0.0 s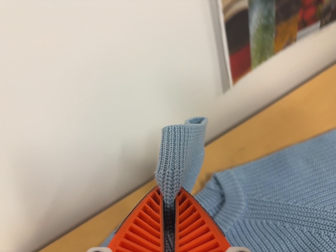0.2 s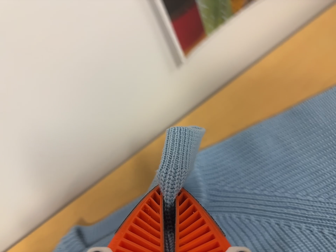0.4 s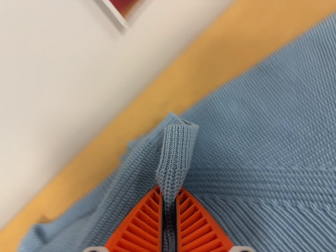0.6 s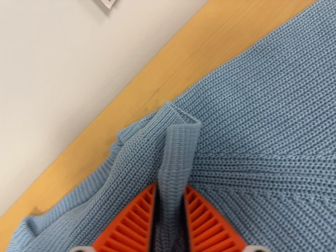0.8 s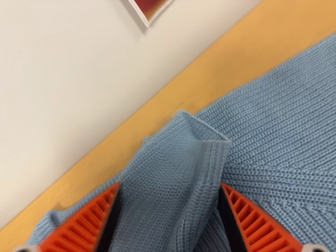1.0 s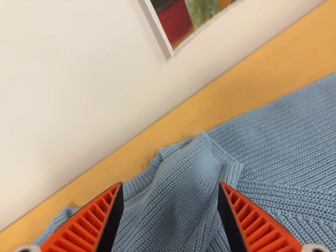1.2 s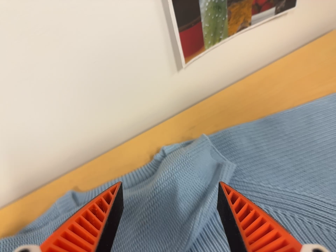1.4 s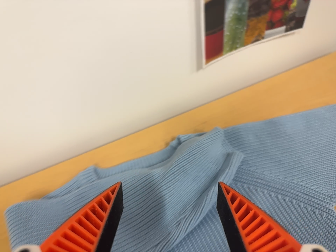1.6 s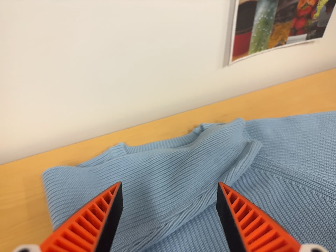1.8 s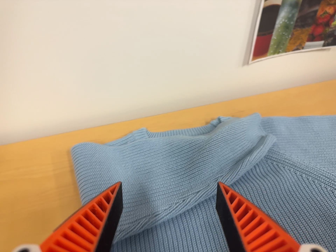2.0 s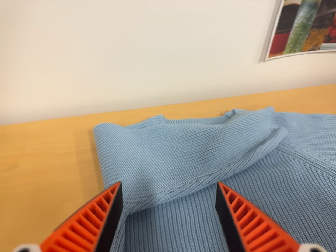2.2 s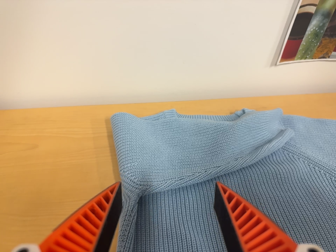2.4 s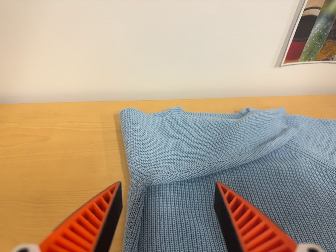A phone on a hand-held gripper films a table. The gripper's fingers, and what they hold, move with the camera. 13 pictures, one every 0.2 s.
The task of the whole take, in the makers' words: left arm across.
0.0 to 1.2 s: The camera travels to its right, about 6 cm, so close, fixed things drift to the left.
1.2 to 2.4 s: The camera travels backward, toward the bottom of its view and to its left, about 24 cm, so what stands in front gets smaller. It rolls about its line of sight by about 25 degrees, and the scene rotates clockwise.
The film runs forward here.
